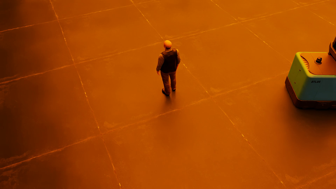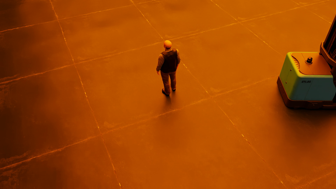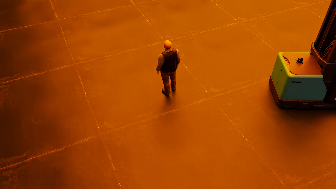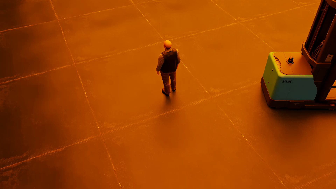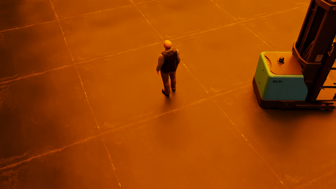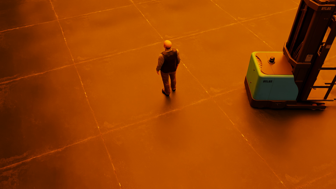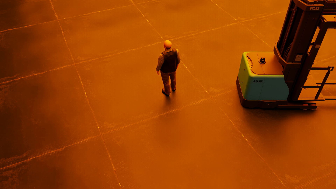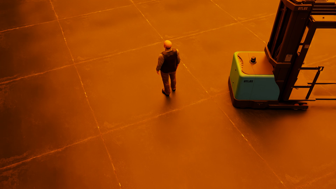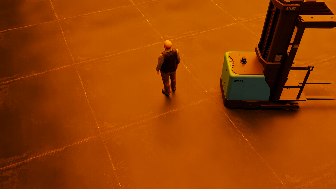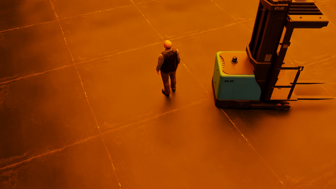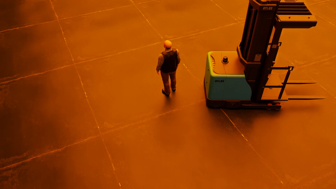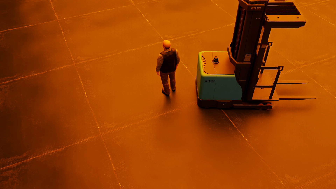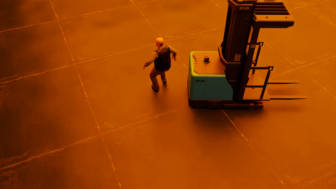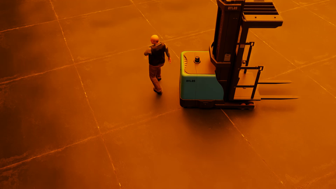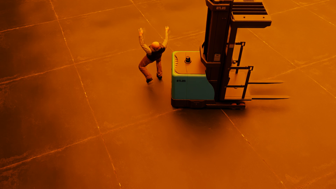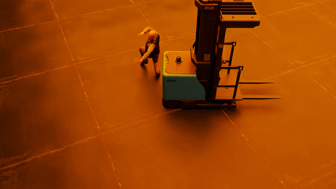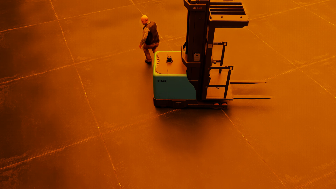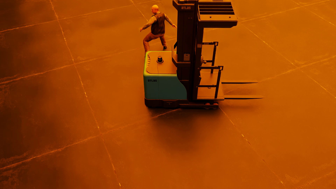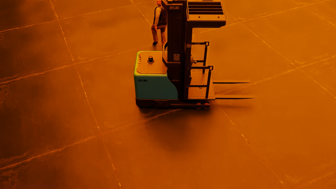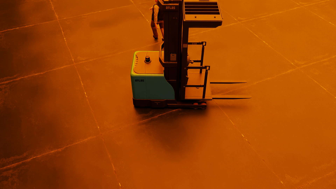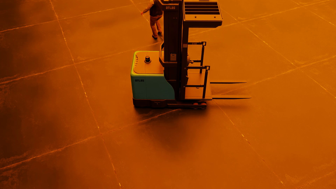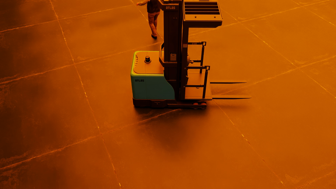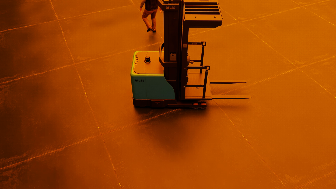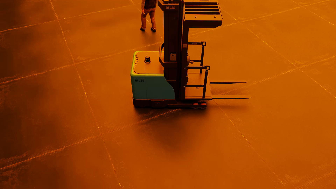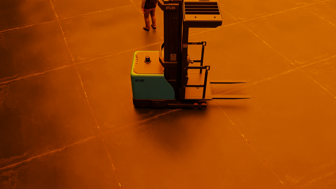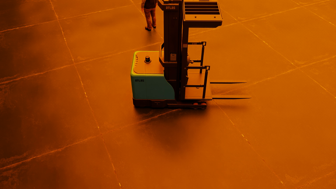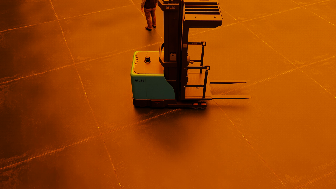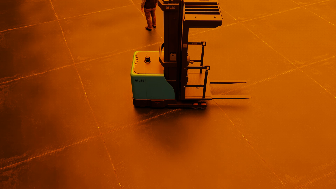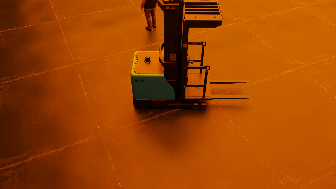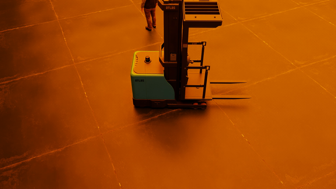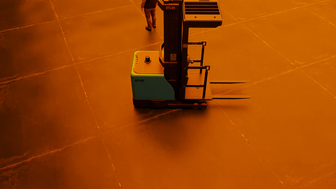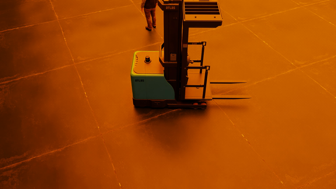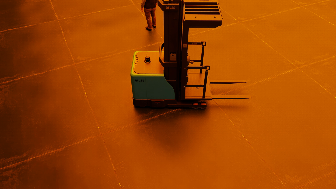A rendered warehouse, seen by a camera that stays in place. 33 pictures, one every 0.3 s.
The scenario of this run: Near miss between a forklift and a person.
